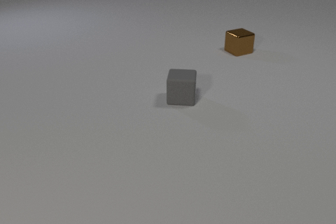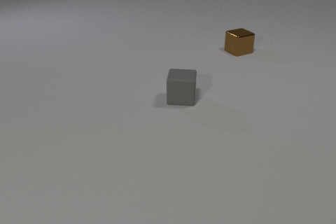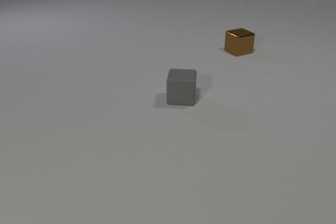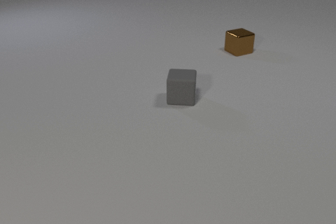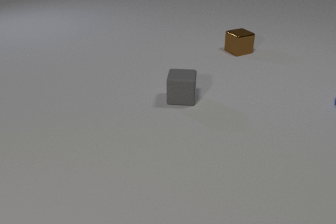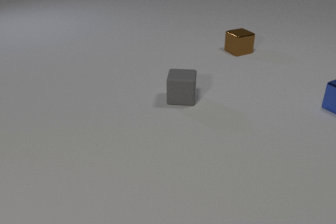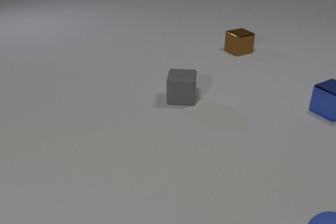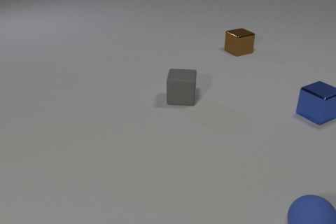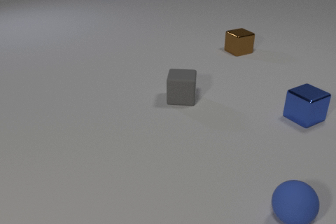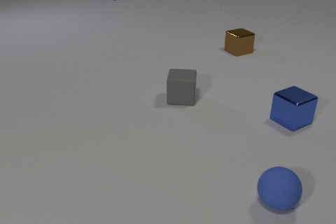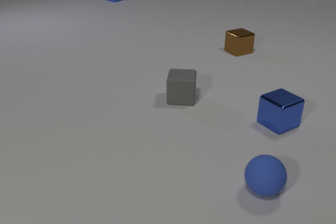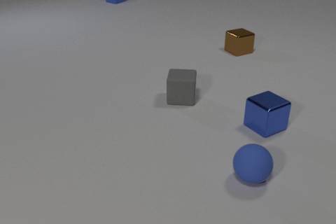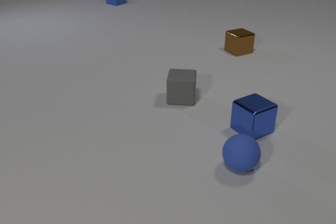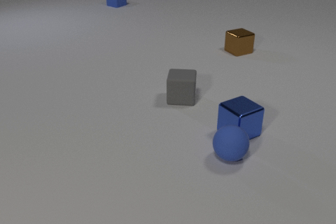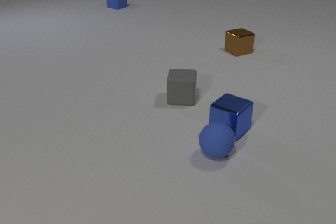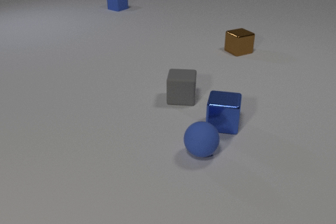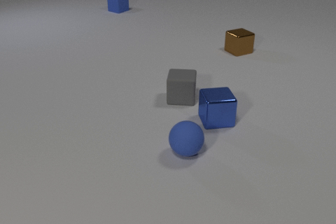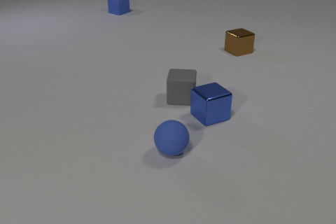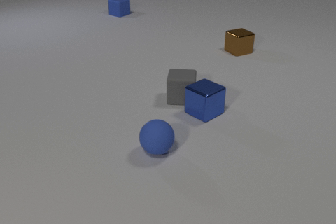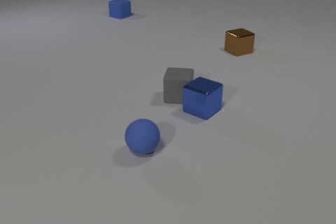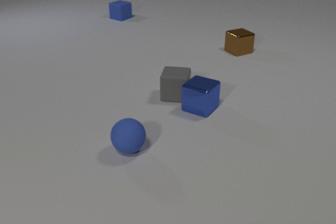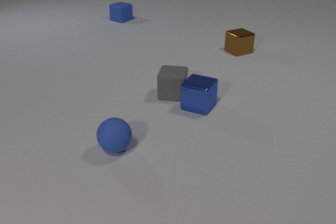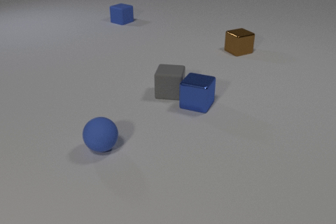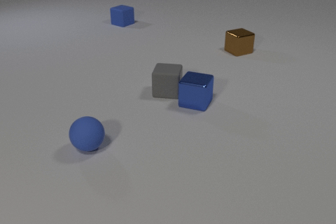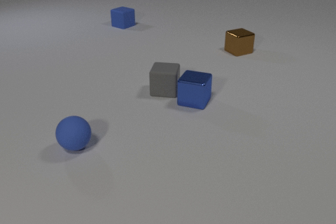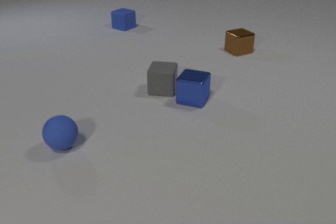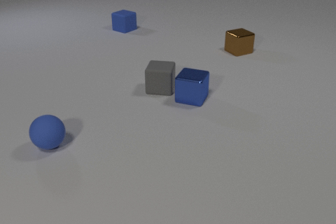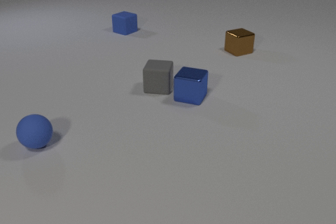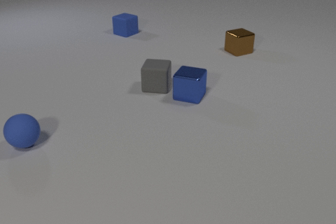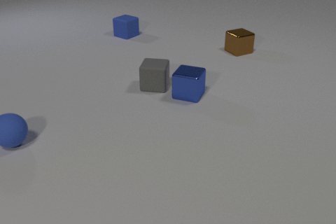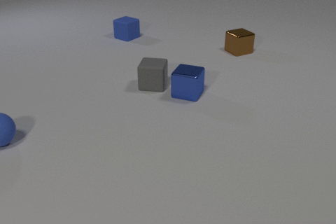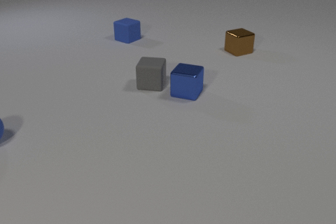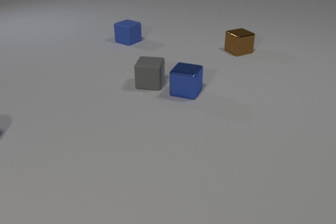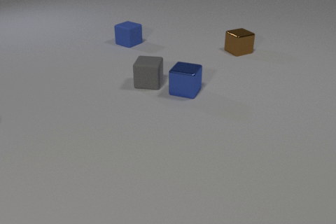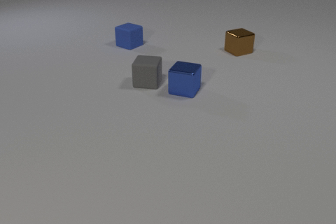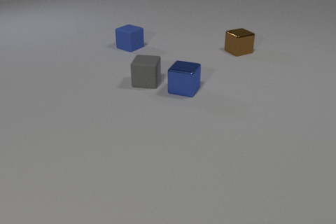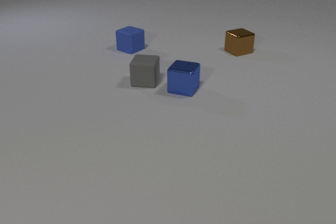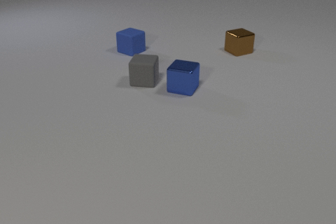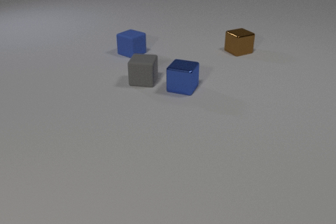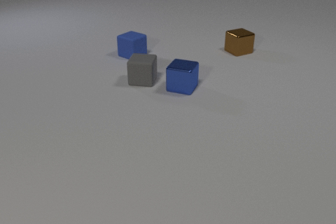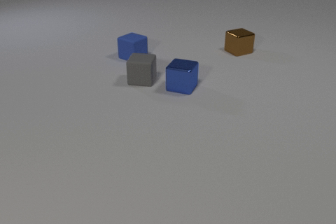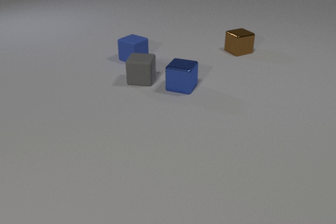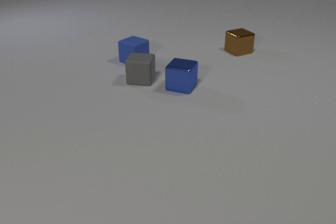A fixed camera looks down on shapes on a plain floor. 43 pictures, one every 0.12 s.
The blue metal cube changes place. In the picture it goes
to the left.
The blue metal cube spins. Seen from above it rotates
counterclockwise.
0.00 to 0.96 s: The blue metal cube comes in at the right edge, slides to the left and toward the camera. The blue rubber sphere comes in at the bottom edge, rolls to the left and away from the camera.
0.96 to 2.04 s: The blue metal cube slides to the left, spins so that its near face slides to the right, counterclockwise seen from above. The blue rubber sphere rolls to the left and away from the camera. The blue rubber cube slides toward the camera. The blue metal cube and the blue rubber sphere collide.
2.04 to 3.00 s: The blue metal cube slides away from the camera and to the left, spins so that its near face slides to the right, counterclockwise seen from above. The blue rubber sphere rolls to the left. The gray rubber cube slides to the left and away from the camera. The blue rubber cube slides toward the camera. The blue metal cube and the gray rubber cube collide.
3.00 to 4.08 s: The blue metal cube slides away from the camera and to the left. The blue rubber sphere rolls to the left and away from the camera, leaves at the left edge. The gray rubber cube slides away from the camera and to the left. The blue rubber cube slides toward the camera.
4.08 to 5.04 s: The blue metal cube slides away from the camera. The gray rubber cube slides away from the camera and to the left. The blue rubber cube slides toward the camera.
What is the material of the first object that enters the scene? metal.
Are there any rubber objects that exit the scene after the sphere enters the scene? yes.
What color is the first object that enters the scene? blue.
